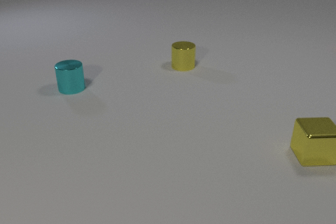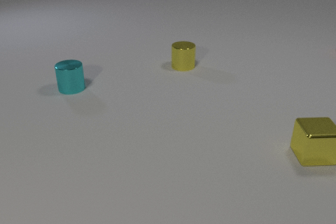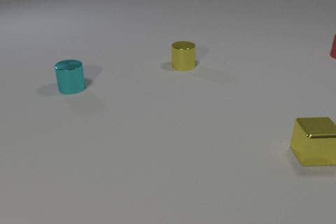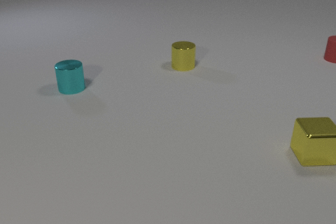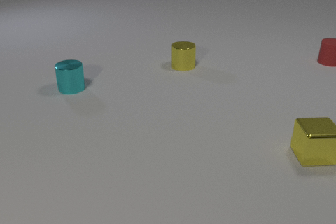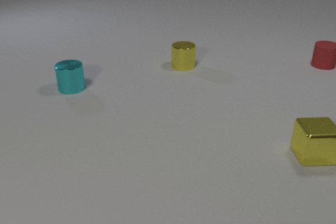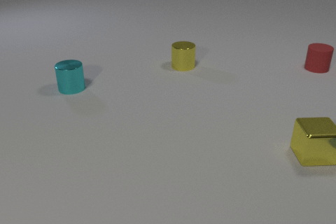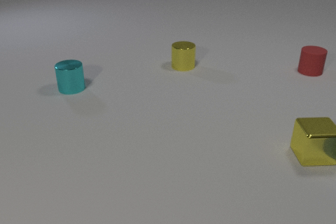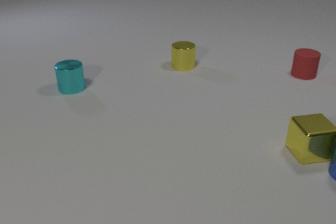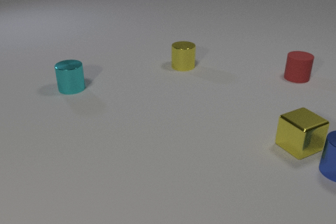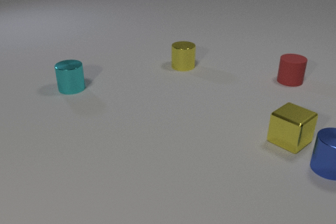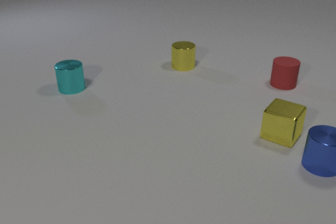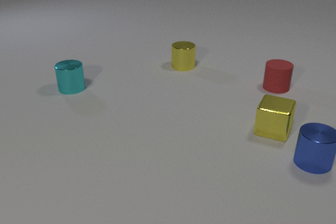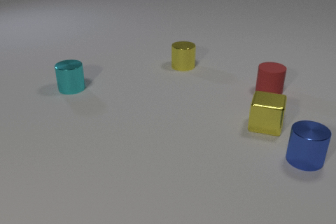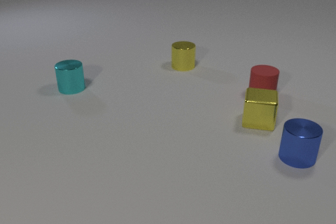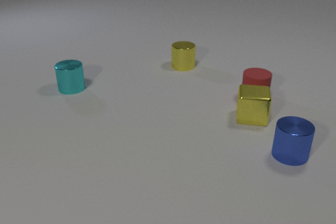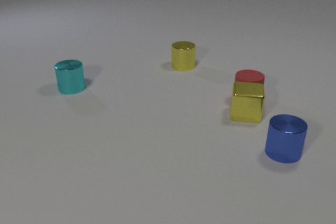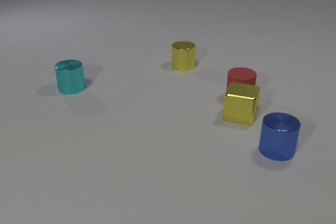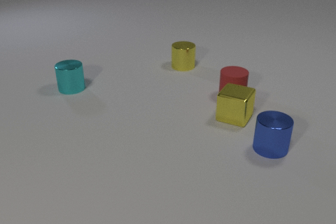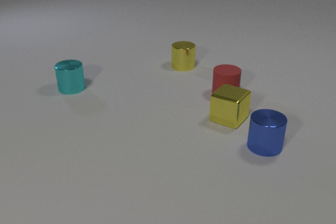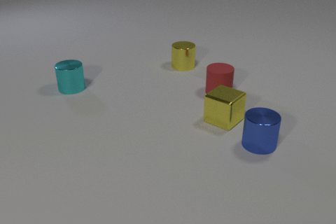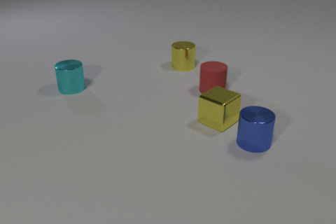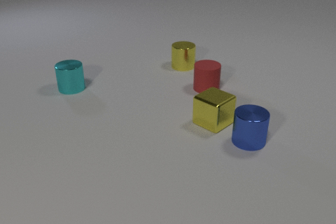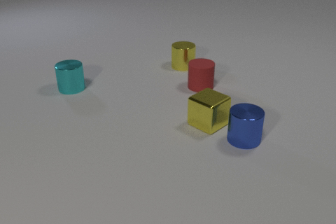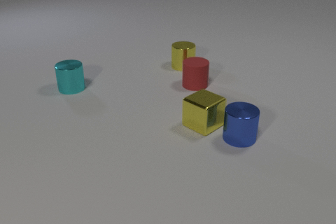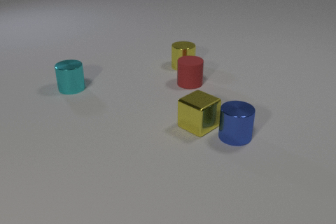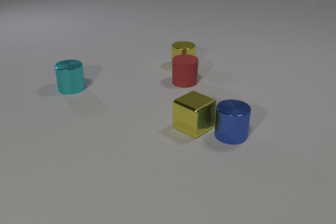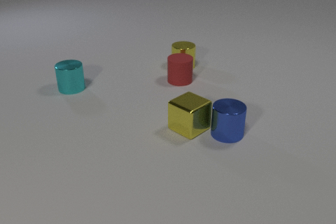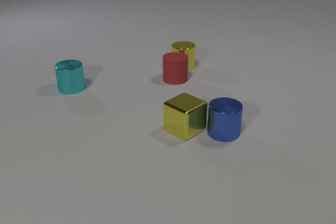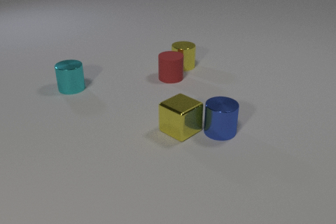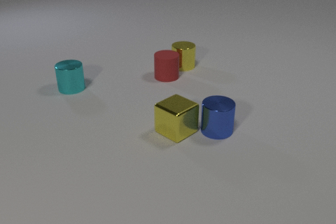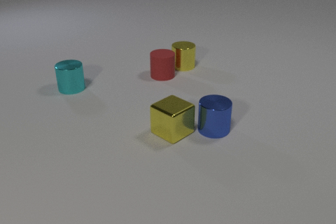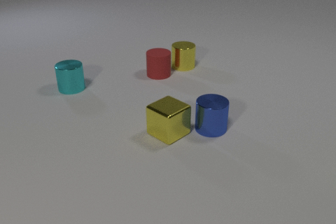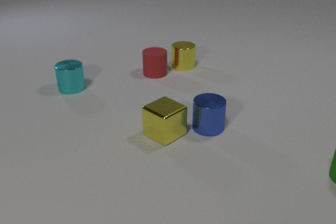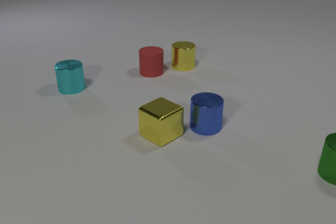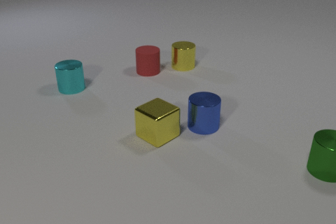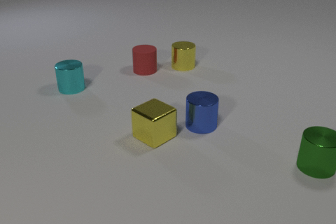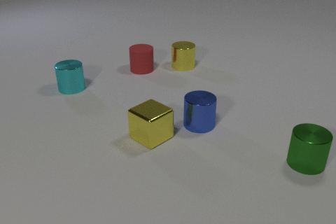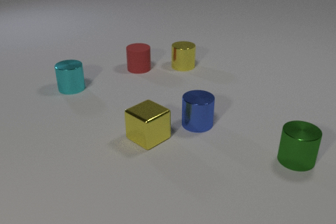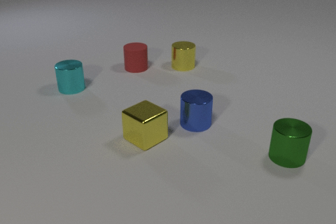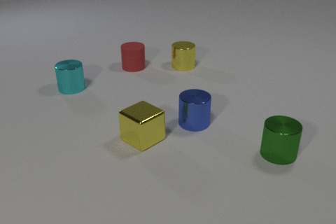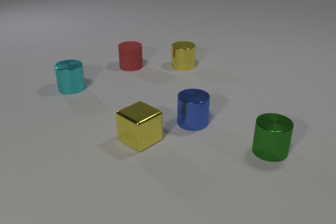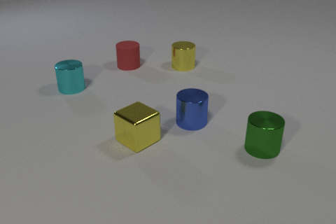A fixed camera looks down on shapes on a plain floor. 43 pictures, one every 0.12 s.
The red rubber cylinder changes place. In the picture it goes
to the left.
The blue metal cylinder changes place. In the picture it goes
to the left.
0.00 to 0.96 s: The blue metal cylinder comes in at the right edge. The red rubber cylinder comes in at the right edge, slides toward the camera and to the left. The blue metal cylinder and the yellow metal cube collide.
0.96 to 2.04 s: The blue metal cylinder slides to the left. The yellow metal cube slides to the left and away from the camera, spins so that its near face slides to the right, counterclockwise seen from above. The red rubber cylinder slides toward the camera and to the left. The yellow metal cube and the red rubber cylinder collide.
2.04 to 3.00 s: The blue metal cylinder slides to the left. The yellow metal cube slides to the left and toward the camera, spins clockwise seen from above by about 30 degrees, its near face sliding to the left. The red rubber cylinder slides to the left and away from the camera.
3.00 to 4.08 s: The blue metal cylinder slides to the left and away from the camera. The yellow metal cube slides to the left and toward the camera. The green metal cylinder comes in at the right edge, slides to the left. The red rubber cylinder slides to the left and away from the camera.
4.08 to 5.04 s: The blue metal cylinder slides to the left and away from the camera. The yellow metal cube slides to the left. The green metal cylinder slides to the left. The red rubber cylinder slides to the left and away from the camera.
How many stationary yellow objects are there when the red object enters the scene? 2.
How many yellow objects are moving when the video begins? 0.
What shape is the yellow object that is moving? cube.
